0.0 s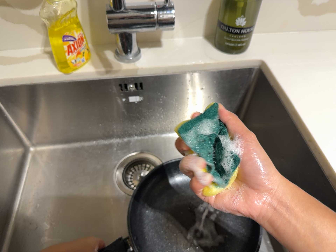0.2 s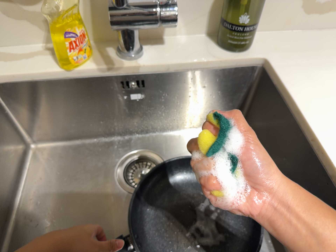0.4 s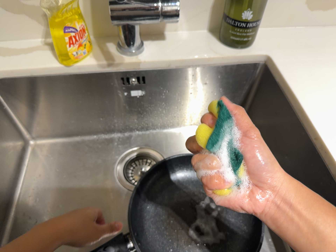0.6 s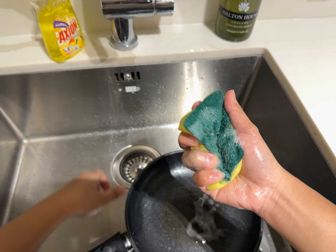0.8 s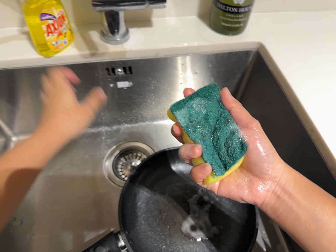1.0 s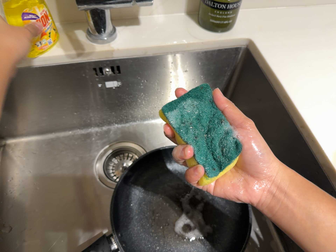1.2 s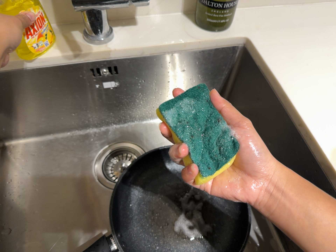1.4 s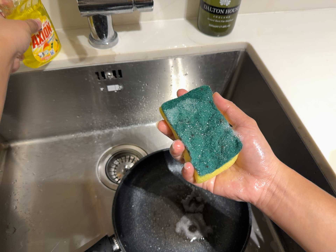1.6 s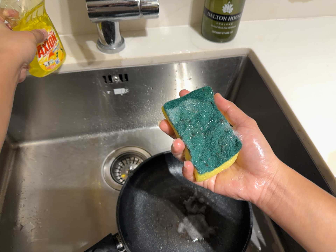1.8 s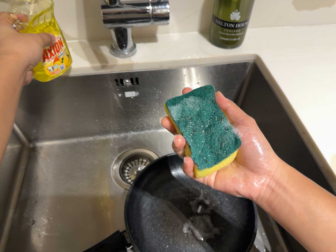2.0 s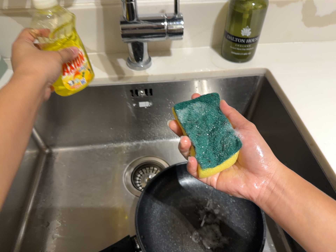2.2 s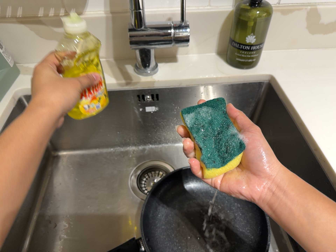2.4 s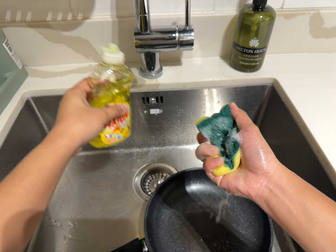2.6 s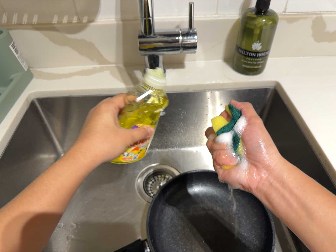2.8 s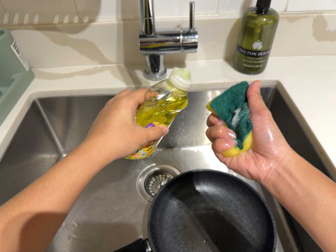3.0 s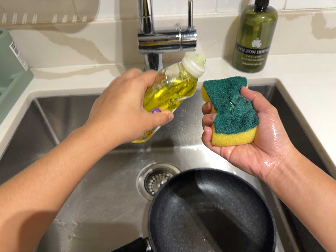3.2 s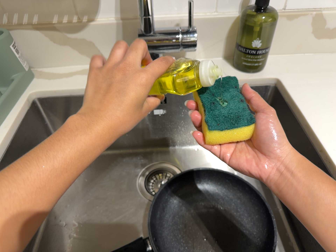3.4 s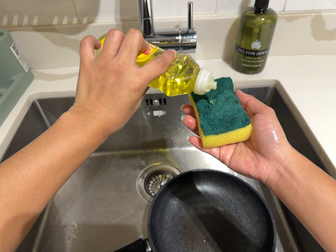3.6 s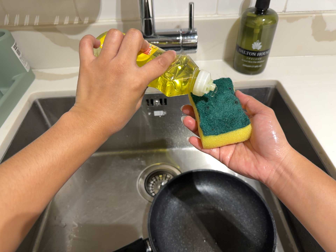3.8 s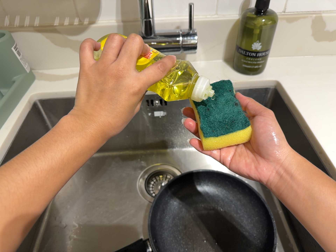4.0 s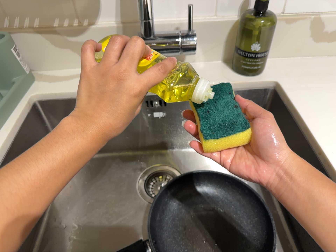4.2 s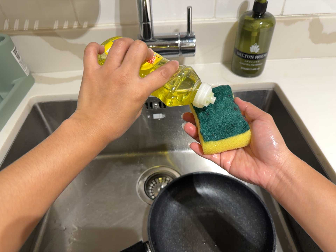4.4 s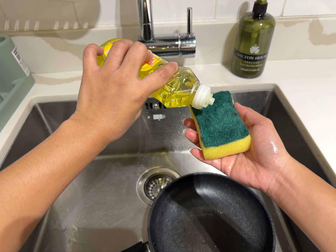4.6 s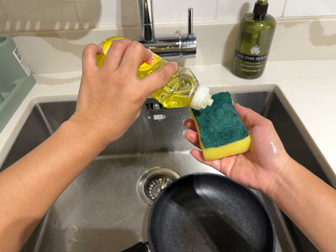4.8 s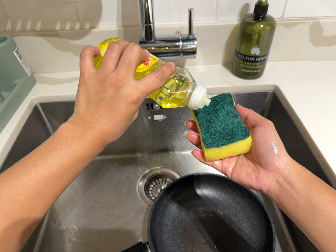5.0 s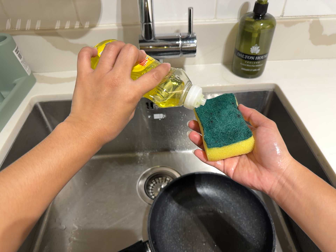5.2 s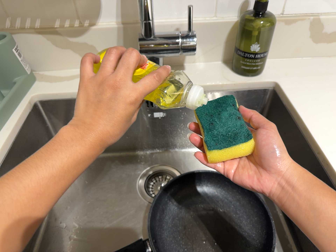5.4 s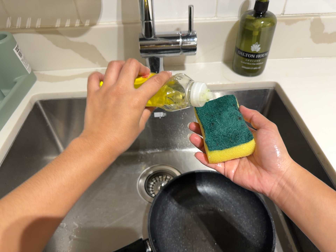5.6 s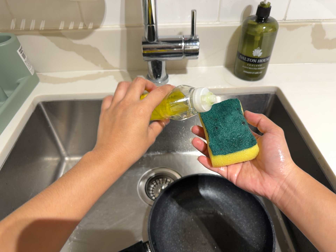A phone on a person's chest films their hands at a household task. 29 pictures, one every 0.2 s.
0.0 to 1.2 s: The camera shifts only a little, or ends up much as it began.
1.2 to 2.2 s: The camera travels backward, about 8 cm, so what stands in front gets smaller. Its aim tips toward the top of its view by about 10 degrees, and the scene shifts downward.
2.2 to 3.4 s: The camera shifts only a little, or ends up much as it began.
3.4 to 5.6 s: The camera keeps its place and its aim.
The film runs backward here.
